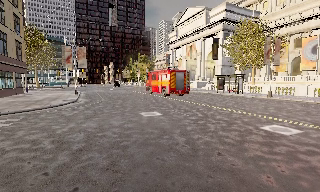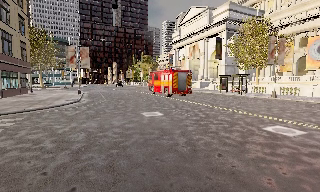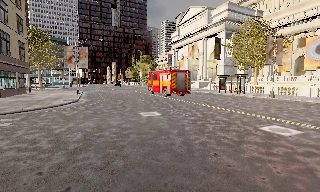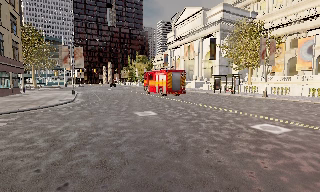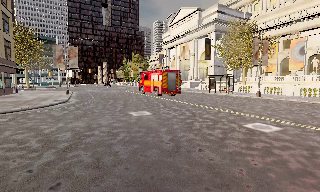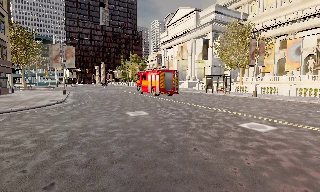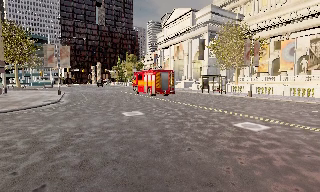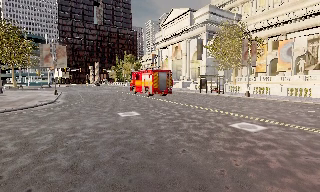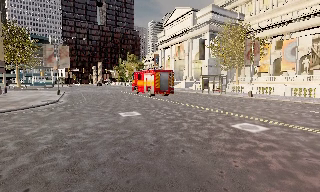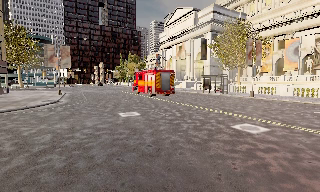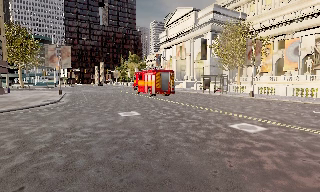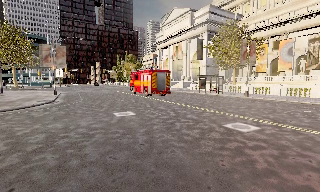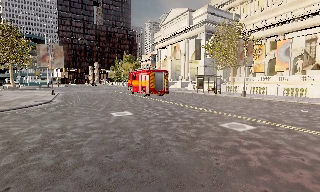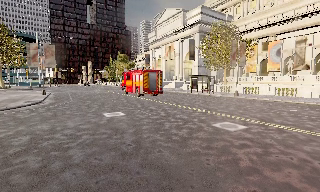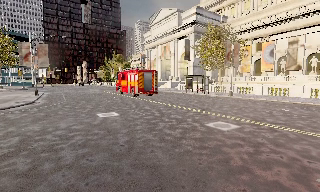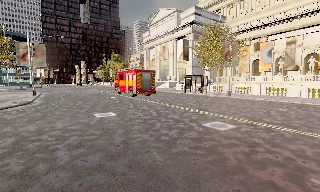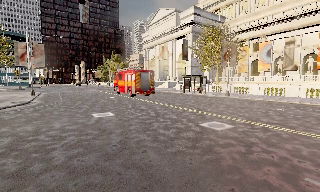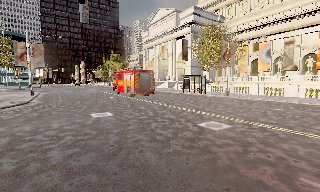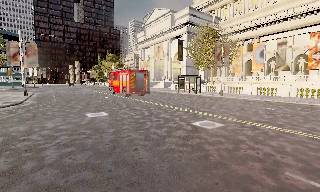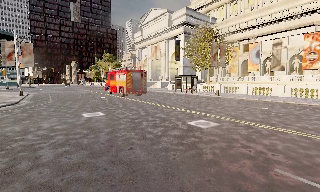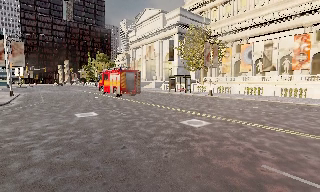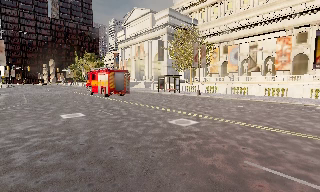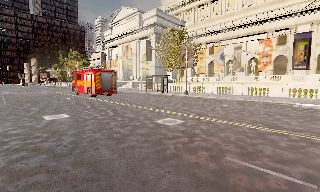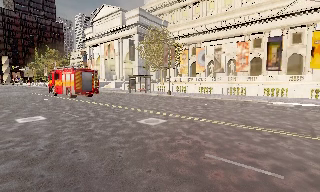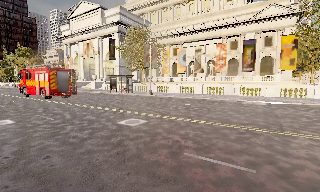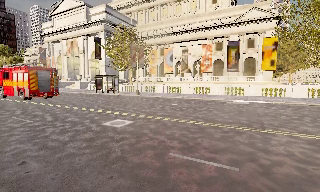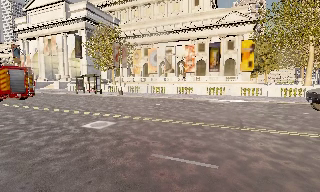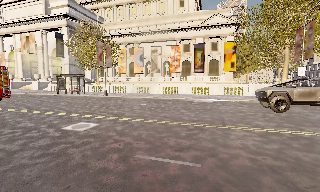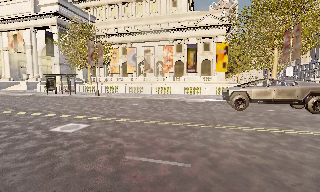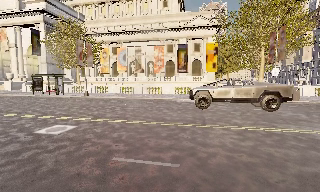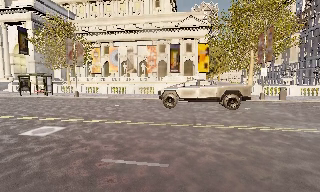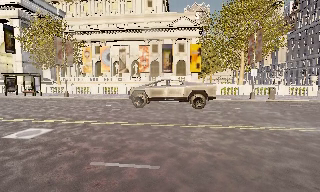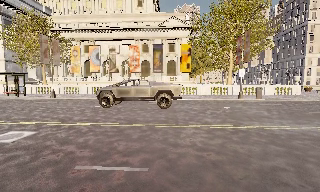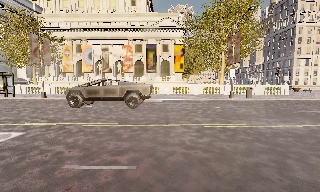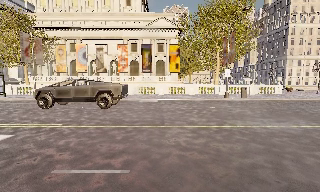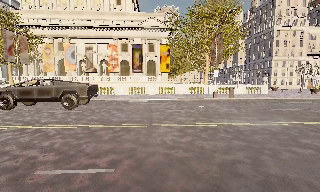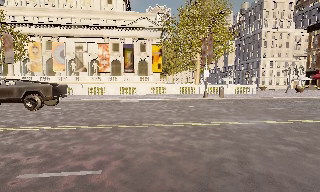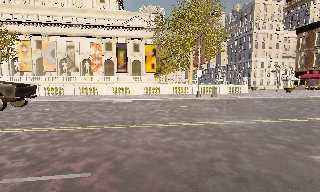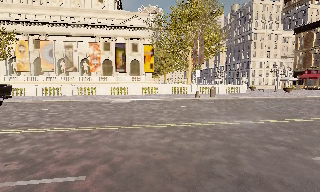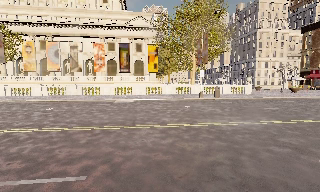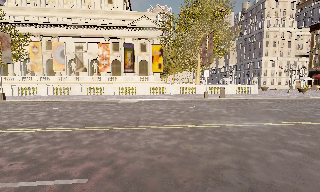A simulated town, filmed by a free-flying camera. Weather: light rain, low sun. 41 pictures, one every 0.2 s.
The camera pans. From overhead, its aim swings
clockwise.
The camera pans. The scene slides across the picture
to the left.
0.0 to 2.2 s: The camera travels to its right, about 1 m, so close, fixed things drift to the left.
2.2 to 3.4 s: The camera travels to its right, about 0.5 m, so close, fixed things drift to the left.
3.4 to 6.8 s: The camera pans to its right, which is clockwise from overhead, by about 55 degrees. It travels to its right, about 1 m, so close, fixed things drift to the left.
6.8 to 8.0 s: The camera shifts only a little, or ends up much as it began.
The film runs forward here.
